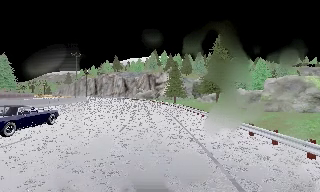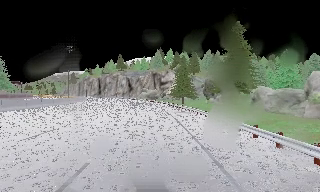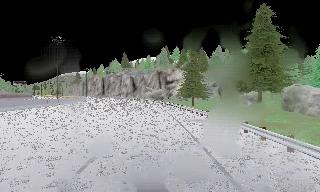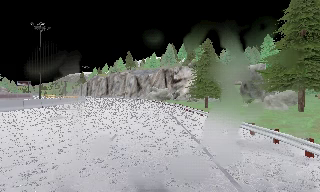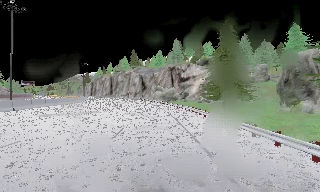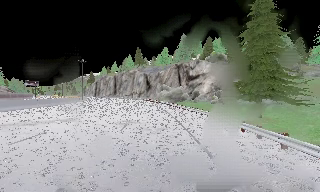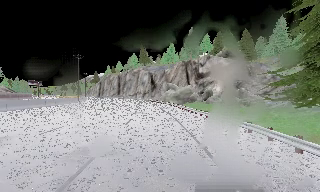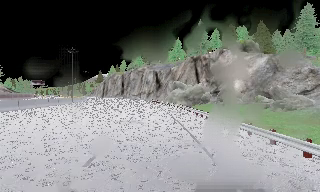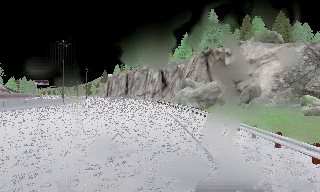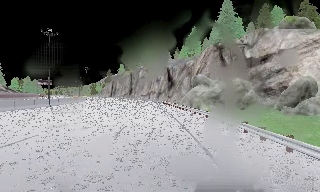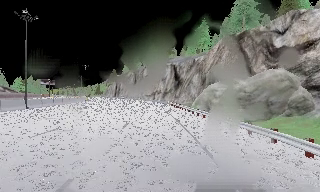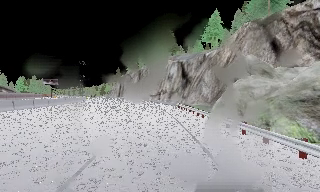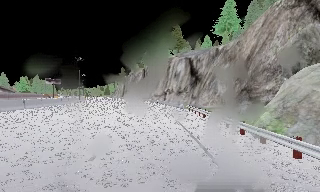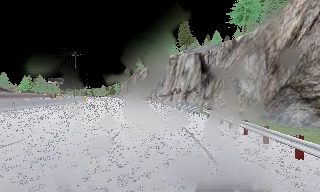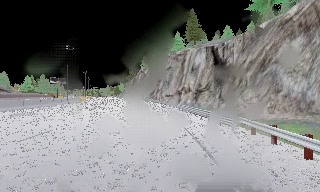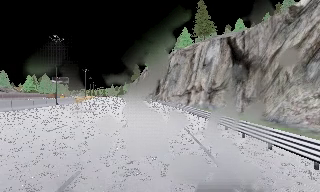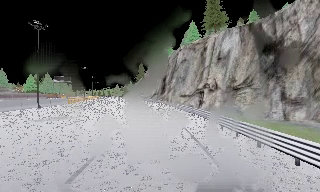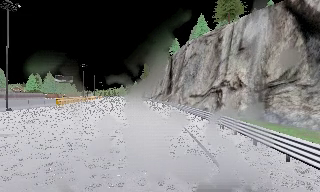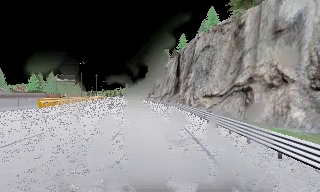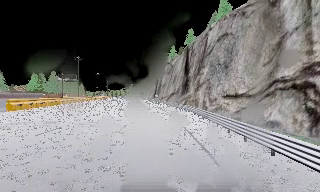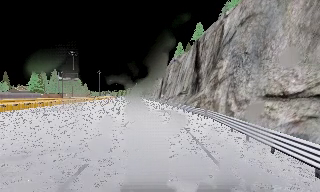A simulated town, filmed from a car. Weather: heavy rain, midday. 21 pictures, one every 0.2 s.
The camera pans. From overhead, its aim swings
counterclockwise.
The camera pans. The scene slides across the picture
to the right.
0.0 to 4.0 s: The camera pans to its left, which is counterclockwise from overhead, by about 40 degrees. It travels forward, about 115 m.
The film runs forward here.
